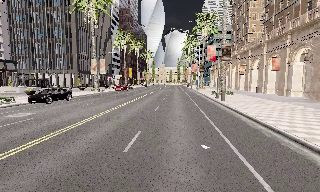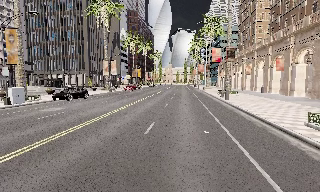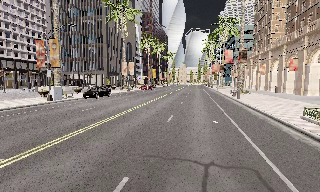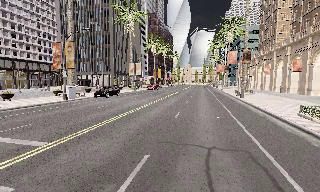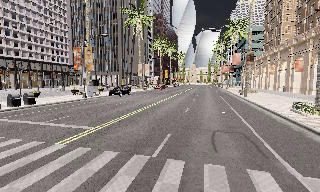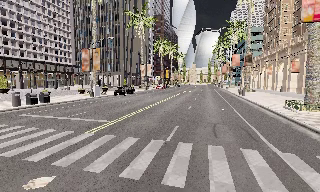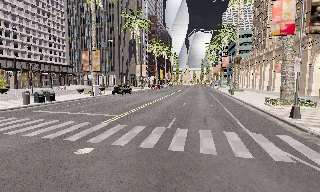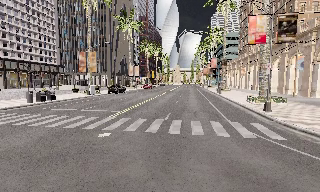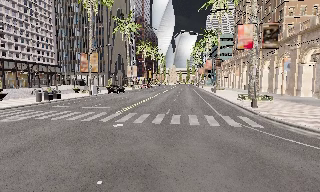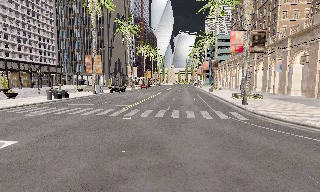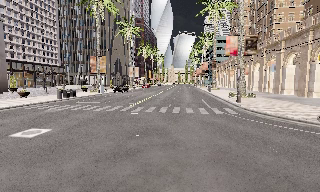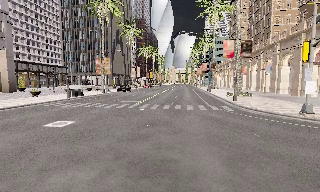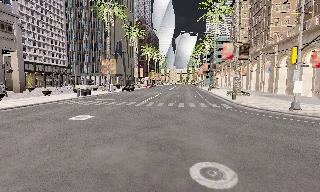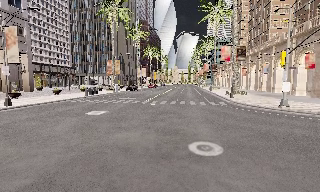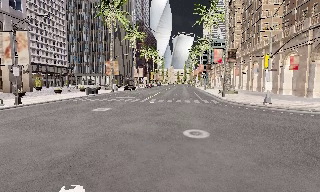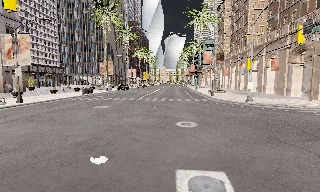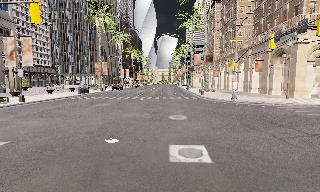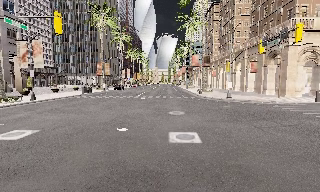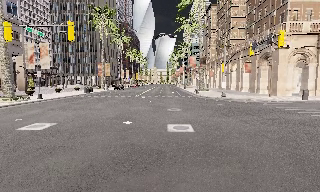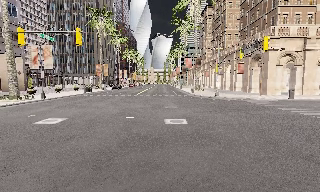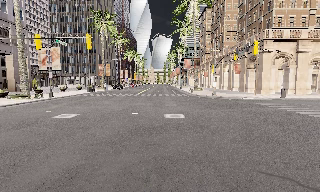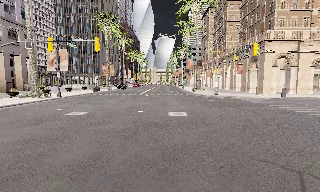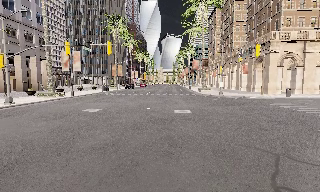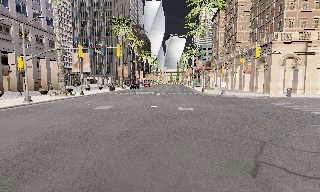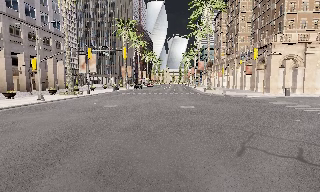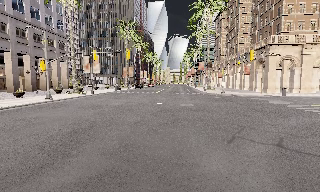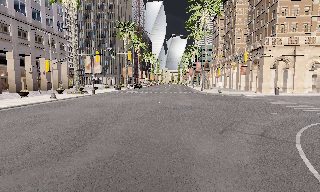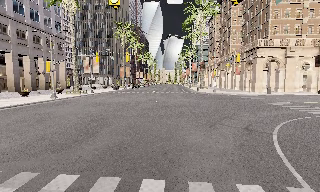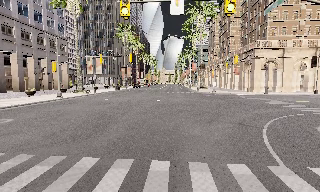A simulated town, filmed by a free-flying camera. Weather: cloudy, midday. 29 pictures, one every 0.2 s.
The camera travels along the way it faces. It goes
backward.
0.0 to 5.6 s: The camera travels backward, about 40 m, so what stands in front gets smaller. It loses speed.
The film runs backward here.
